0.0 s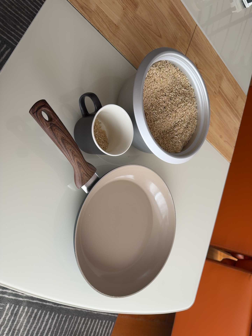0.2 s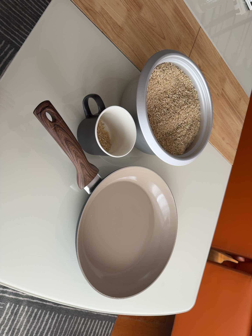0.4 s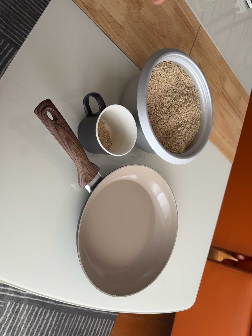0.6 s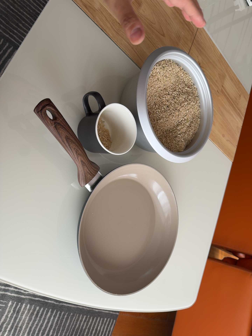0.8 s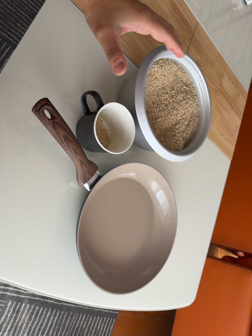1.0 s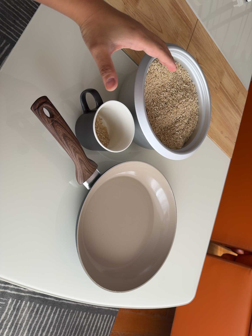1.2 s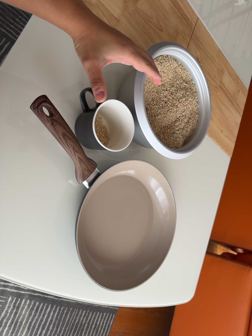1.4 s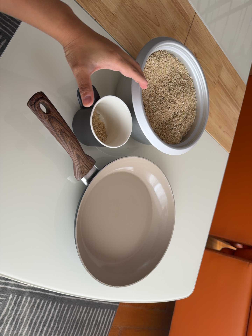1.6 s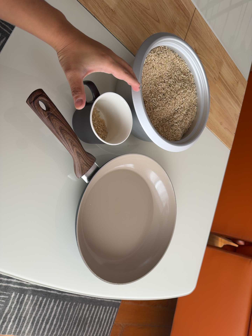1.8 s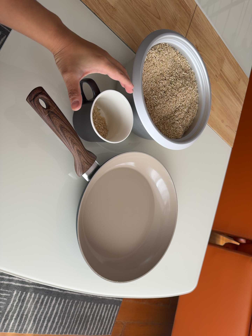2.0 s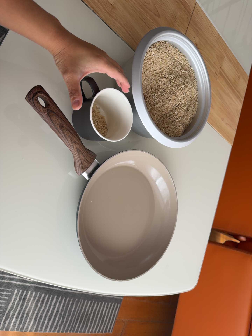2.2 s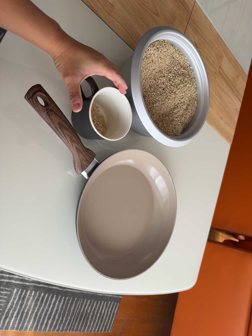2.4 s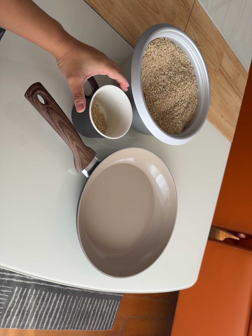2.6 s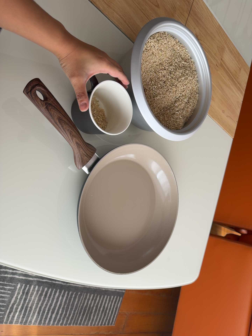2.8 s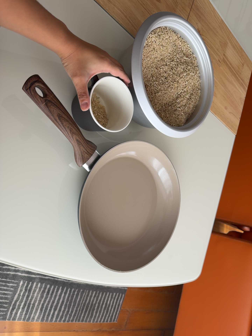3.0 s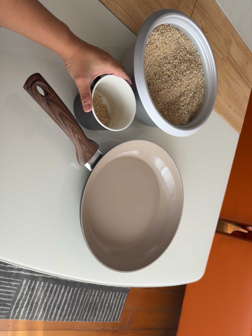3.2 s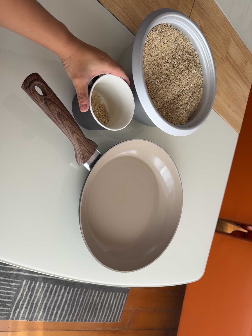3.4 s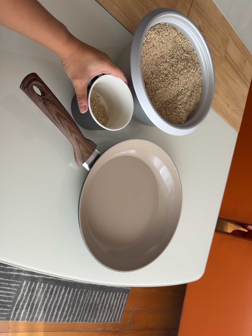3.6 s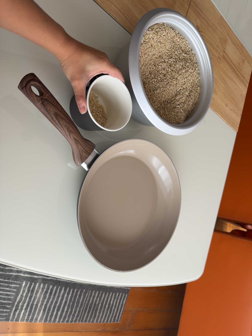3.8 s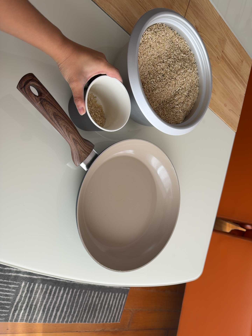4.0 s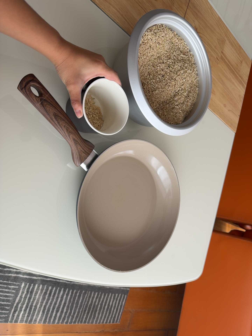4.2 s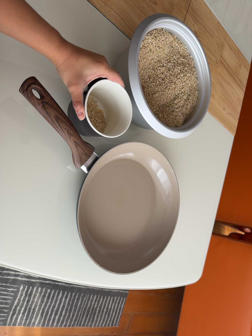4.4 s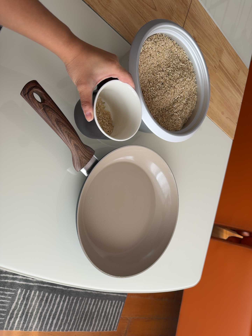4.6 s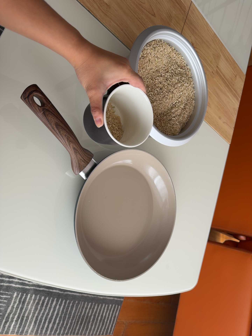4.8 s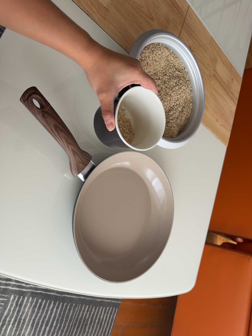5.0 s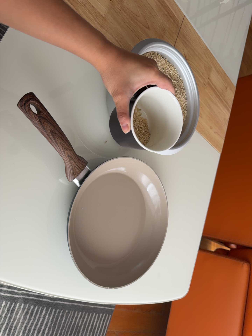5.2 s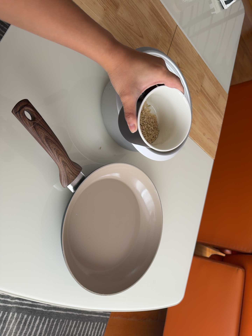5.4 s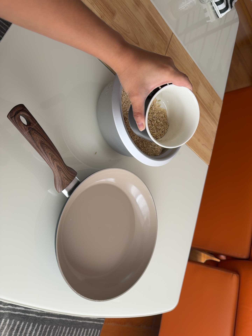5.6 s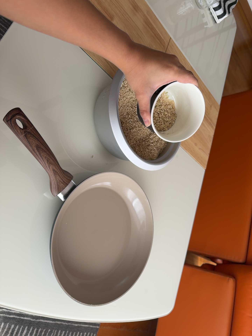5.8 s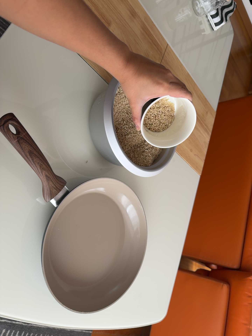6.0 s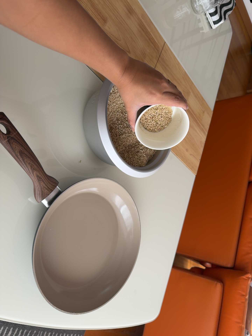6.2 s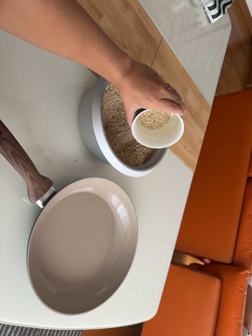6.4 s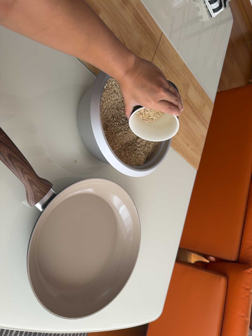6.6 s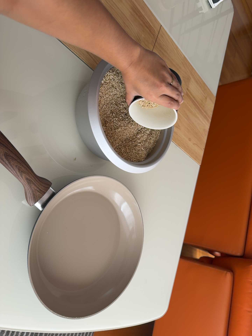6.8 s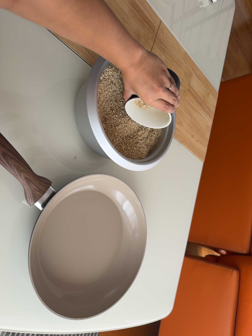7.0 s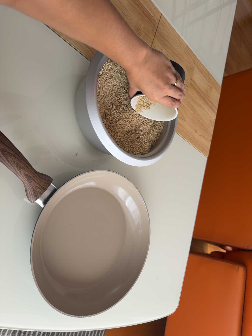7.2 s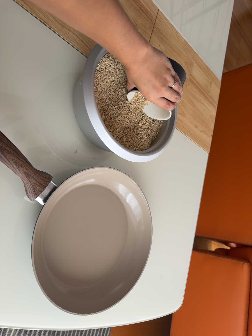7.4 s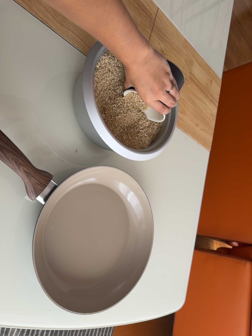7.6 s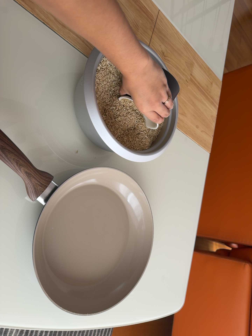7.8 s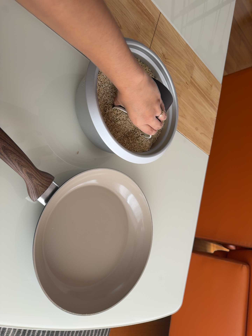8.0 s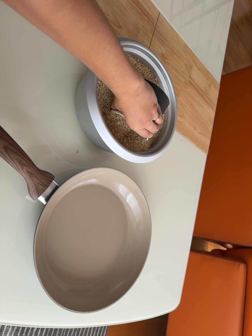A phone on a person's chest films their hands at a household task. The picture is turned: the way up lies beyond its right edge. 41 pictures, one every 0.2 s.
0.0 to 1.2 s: The camera keeps its place and its aim.
1.2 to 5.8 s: The camera shifts only a little, or ends up much as it began.
5.8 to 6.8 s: The camera travels forward, about 6 cm, so what stands in front looms larger.
6.8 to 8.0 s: The camera shifts only a little, or ends up much as it began.
The film runs forward here.
